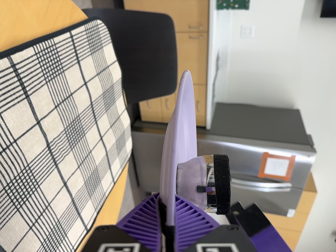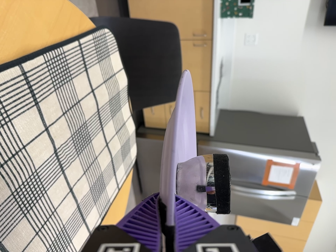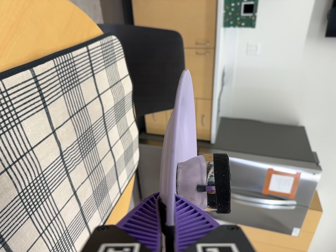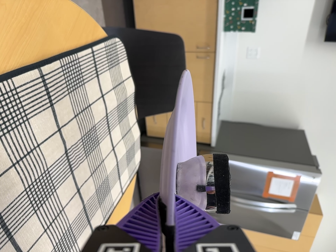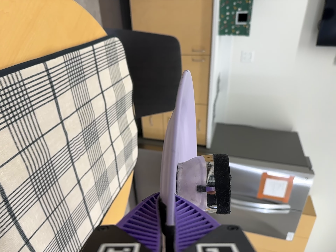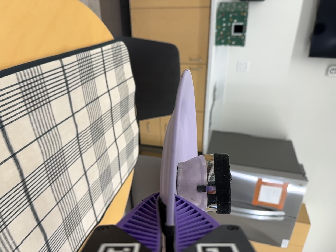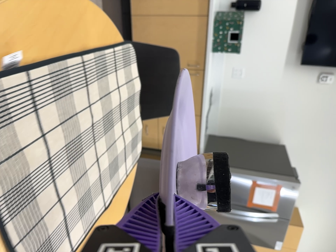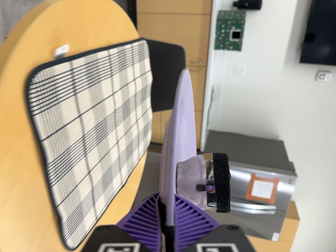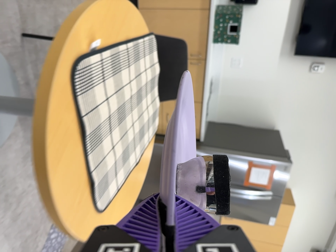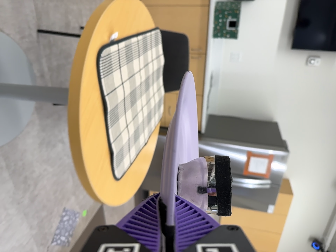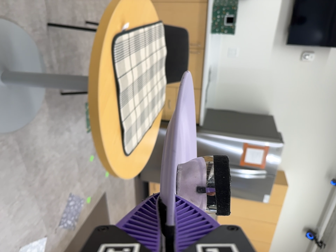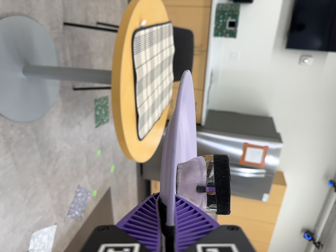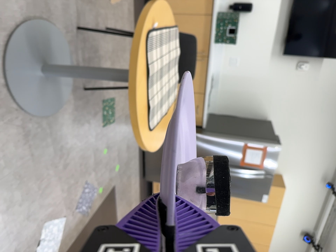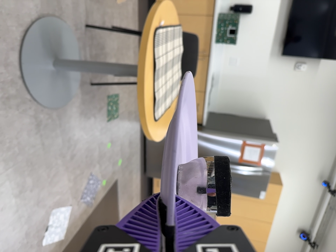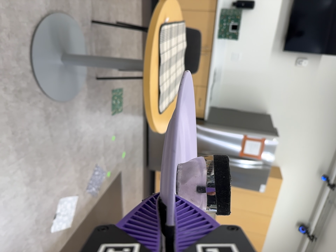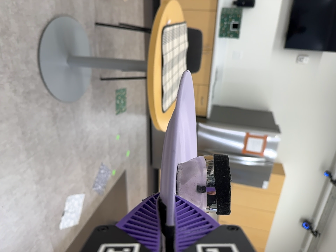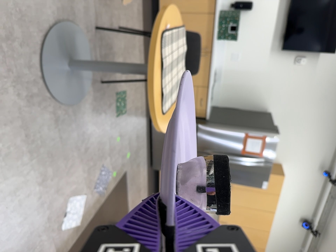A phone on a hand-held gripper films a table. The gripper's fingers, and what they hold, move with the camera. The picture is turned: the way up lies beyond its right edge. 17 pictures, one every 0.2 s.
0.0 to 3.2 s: The camera travels backward and toward the bottom of its view, about 120 cm, so what stands in front gets smaller. Its aim tips toward the top of its view by about 10 degrees.
The film runs backward here.
